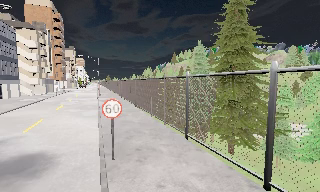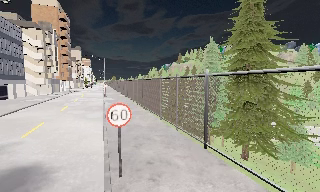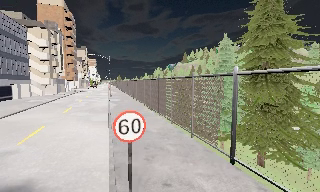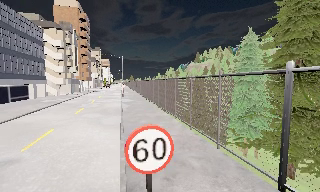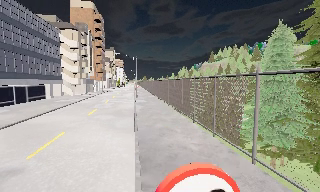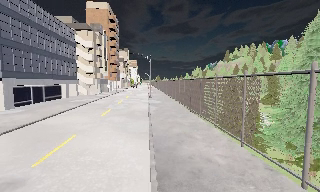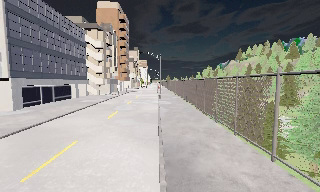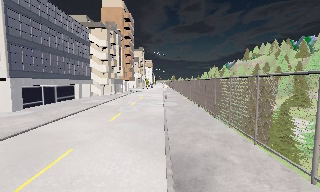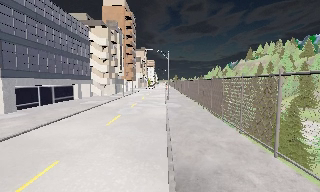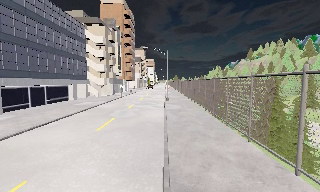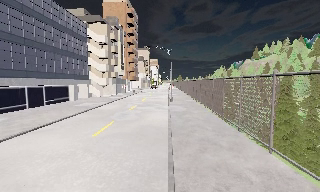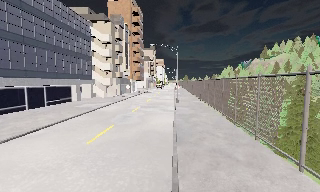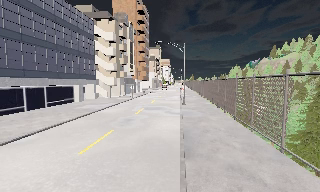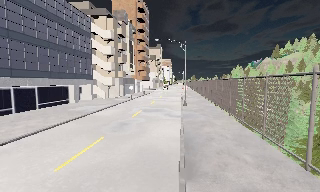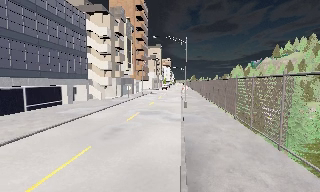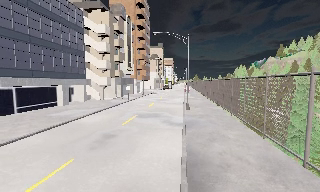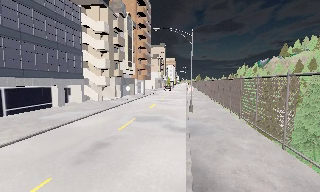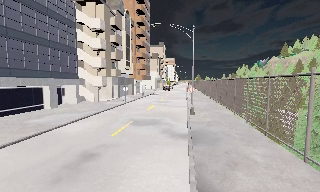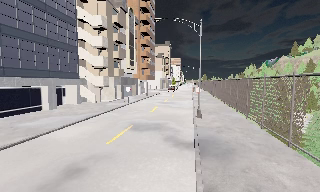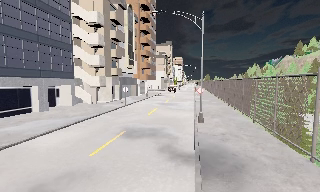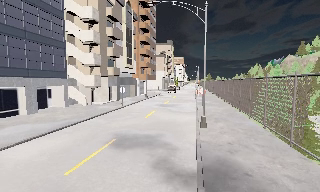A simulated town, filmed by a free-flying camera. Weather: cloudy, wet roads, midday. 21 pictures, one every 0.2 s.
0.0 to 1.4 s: The camera swings to its left by about 20 degrees, and the scene slides to the right. It travels forward, about 8 m, so what stands in front looms larger.
1.4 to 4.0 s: The camera pans to its left, which is counterclockwise from overhead, by about 10 degrees. It travels forward, about 16 m, so what stands in front looms larger.
The film runs forward here.
